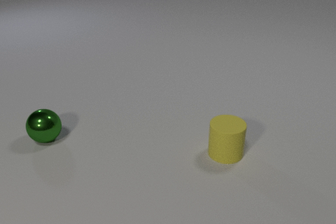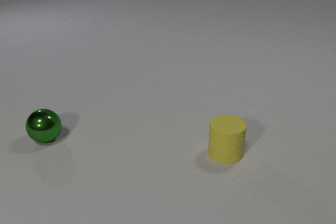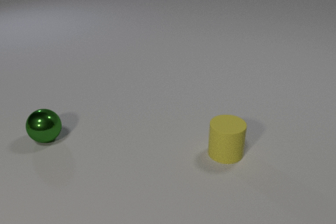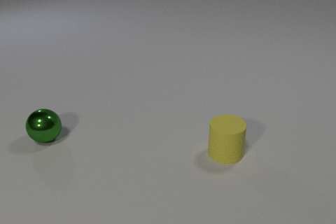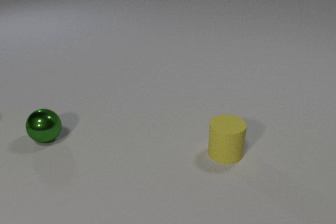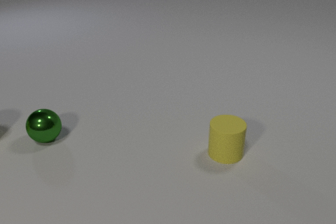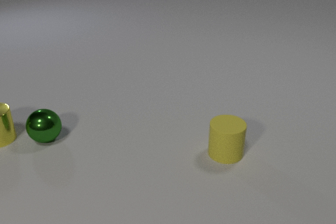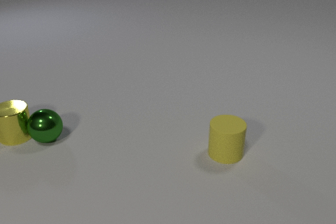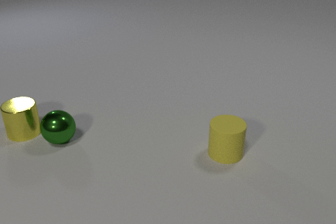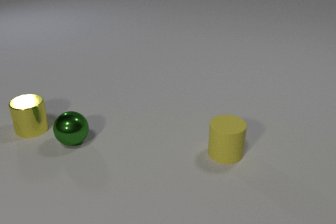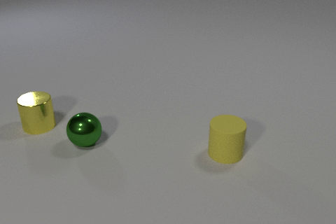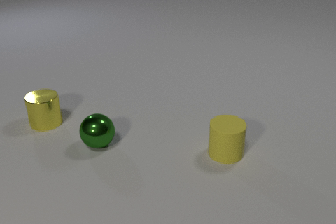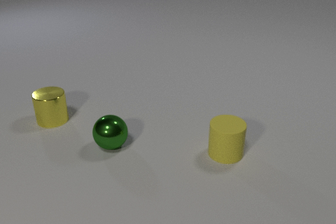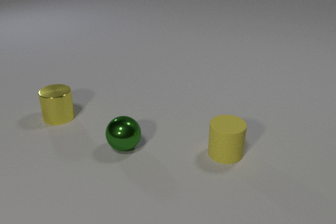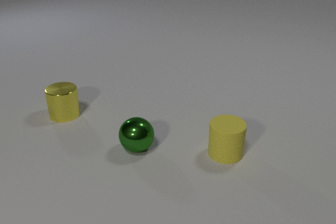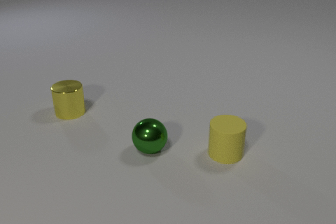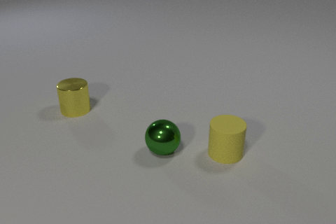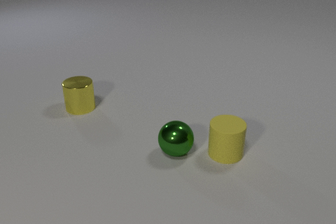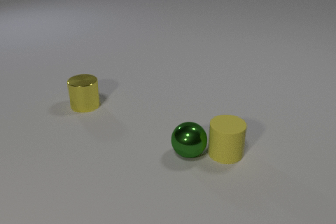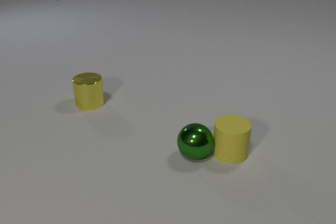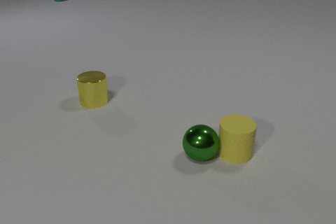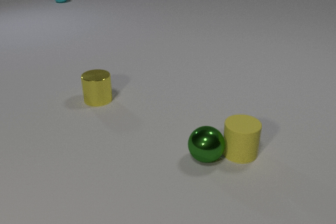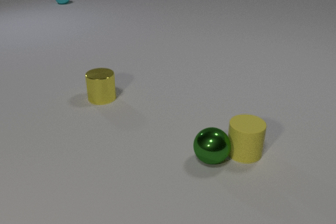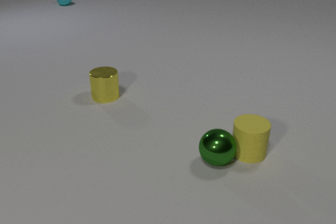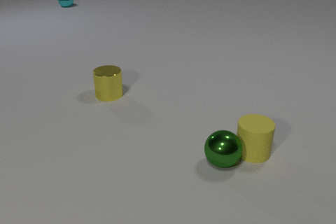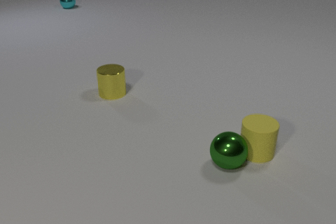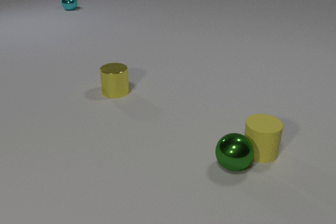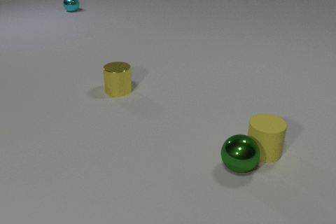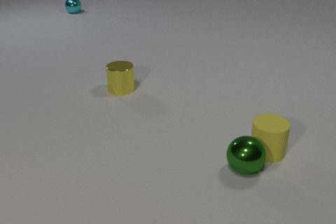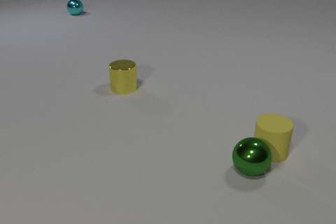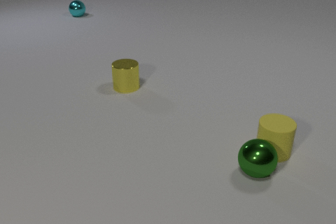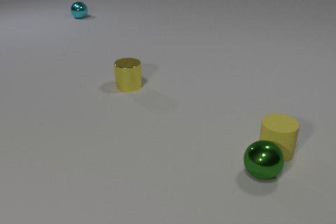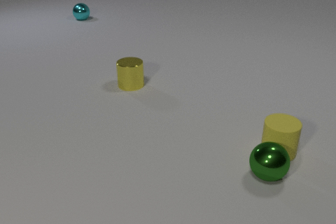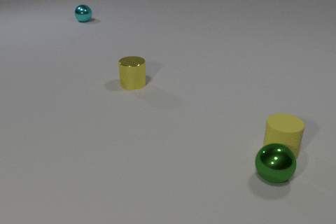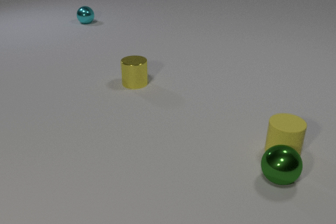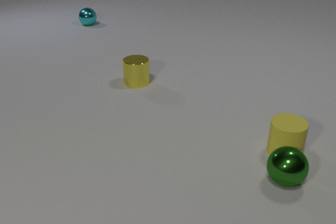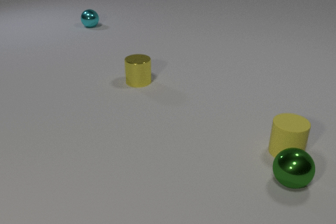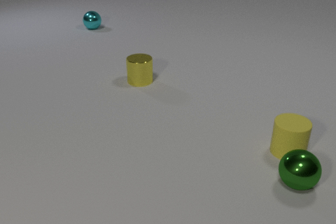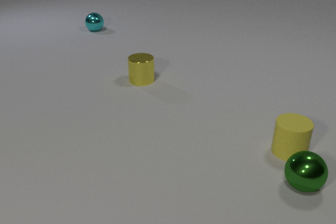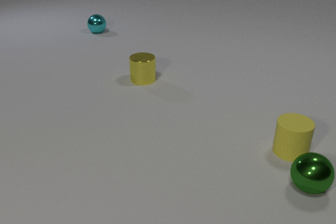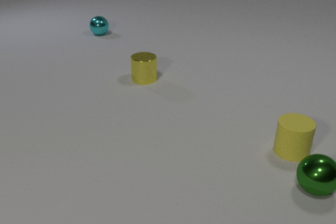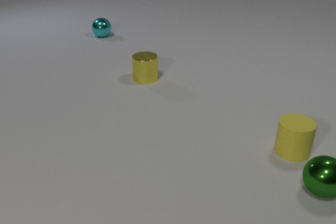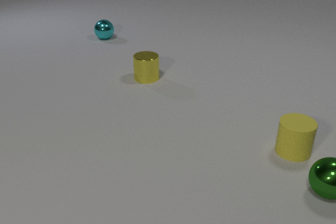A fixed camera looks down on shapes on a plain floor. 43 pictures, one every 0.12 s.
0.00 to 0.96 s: The yellow metal cylinder comes in at the left edge, slides to the right. The green metal sphere rolls to the right. The yellow metal cylinder and the green metal sphere collide.
0.96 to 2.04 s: The yellow metal cylinder slides to the right and away from the camera. The green metal sphere rolls to the right.
2.04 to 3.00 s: The yellow metal cylinder slides to the right and away from the camera. The green metal sphere rolls to the right. The cyan metal sphere comes in at the top edge, rolls toward the camera. The yellow rubber cylinder slides to the right. The green metal sphere and the yellow rubber cylinder collide.
3.00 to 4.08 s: The yellow metal cylinder slides to the right and away from the camera. The green metal sphere rolls to the right. The cyan metal sphere rolls toward the camera. The yellow rubber cylinder slides to the right.
4.08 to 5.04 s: The yellow metal cylinder slides to the right and away from the camera. The green metal sphere rolls to the right. The cyan metal sphere rolls toward the camera. The yellow rubber cylinder slides to the right.
What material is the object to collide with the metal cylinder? metal.
What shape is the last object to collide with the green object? cylinder.
What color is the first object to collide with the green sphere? yellow.
